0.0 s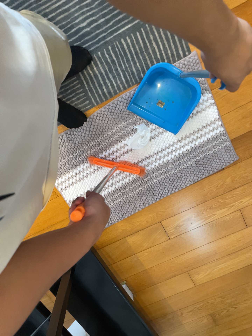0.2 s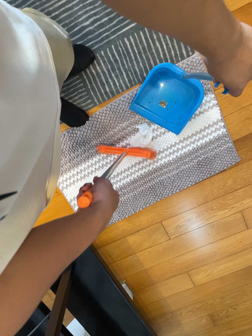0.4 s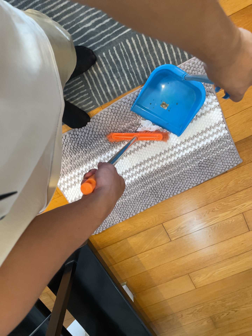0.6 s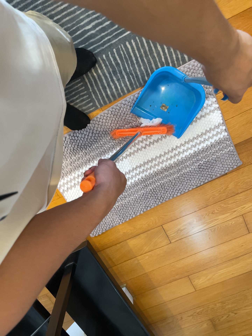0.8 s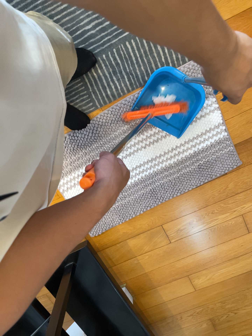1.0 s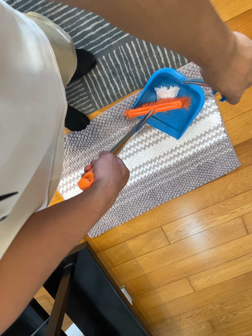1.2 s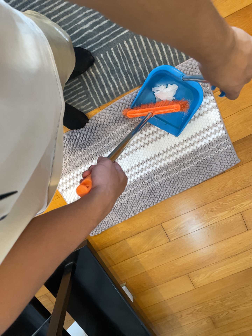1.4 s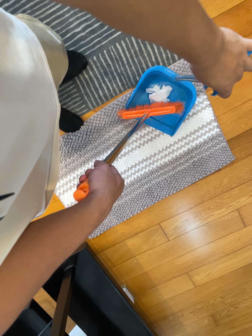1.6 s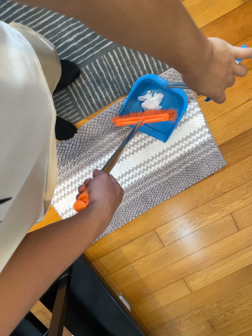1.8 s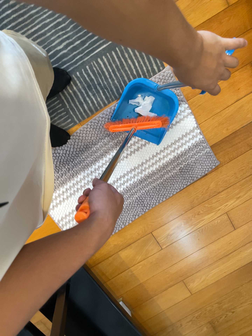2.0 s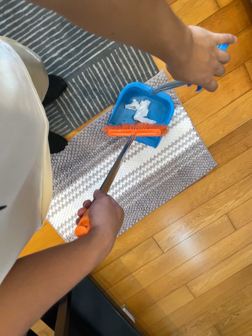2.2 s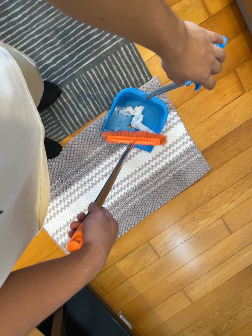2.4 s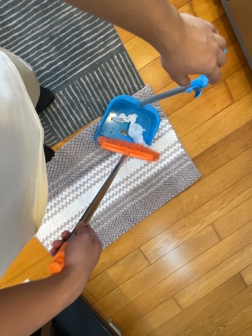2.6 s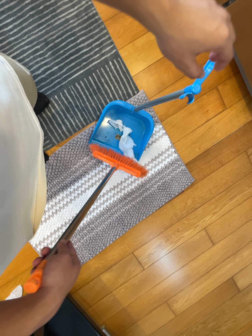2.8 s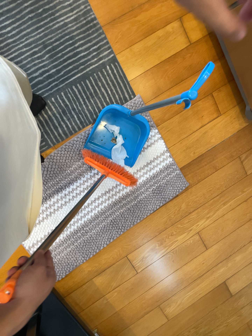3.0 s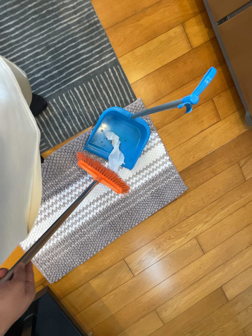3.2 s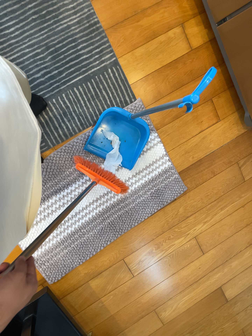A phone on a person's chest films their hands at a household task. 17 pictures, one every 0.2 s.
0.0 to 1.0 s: The camera keeps its place and its aim.
1.0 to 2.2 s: The camera travels toward the bottom of its view, about 6 cm. It rolls about its line of sight by about 10 degrees, and the scene rotates counterclockwise.
2.2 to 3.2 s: The camera shifts only a little, or ends up much as it began.
The film runs forward here.
